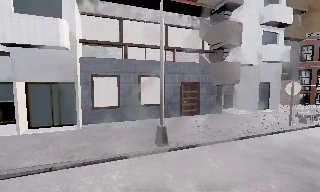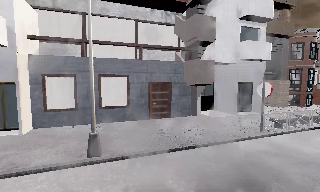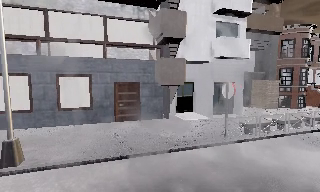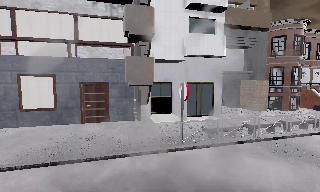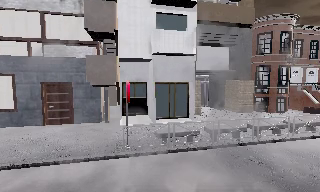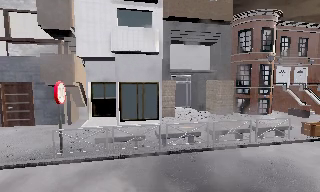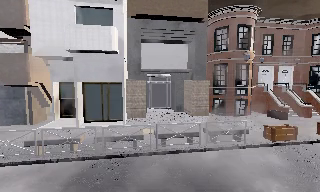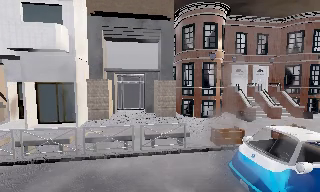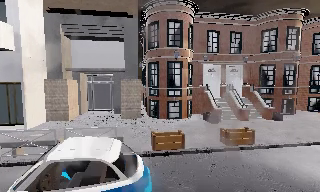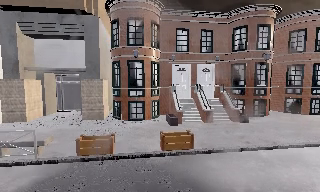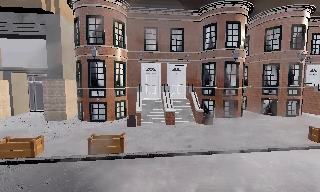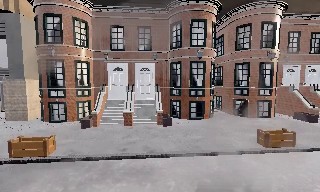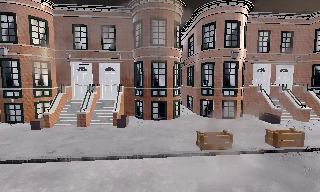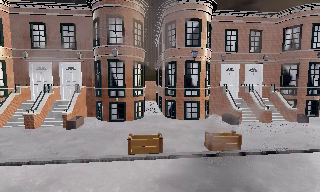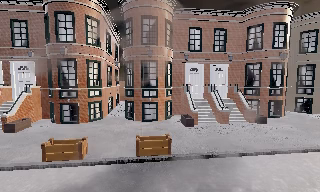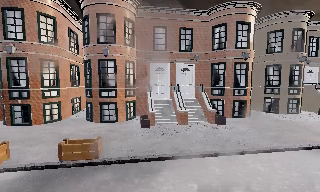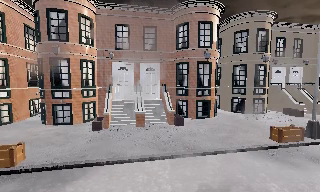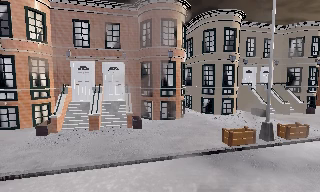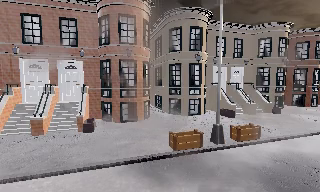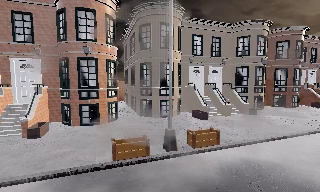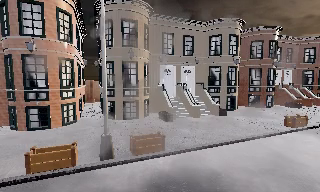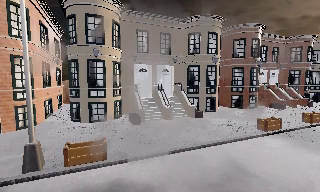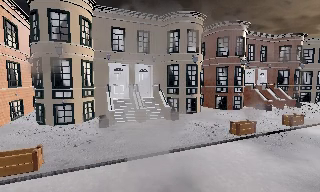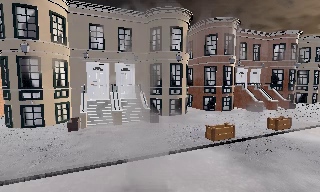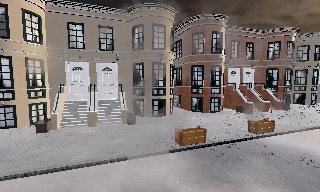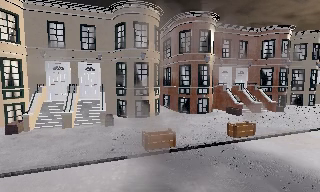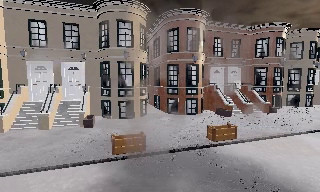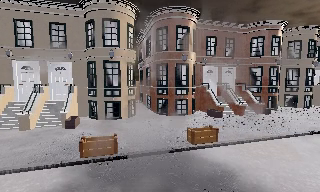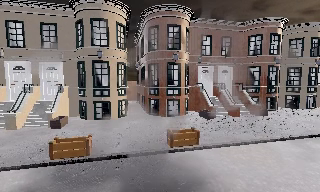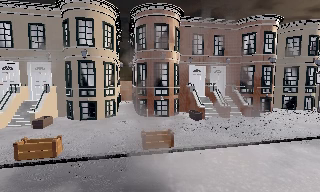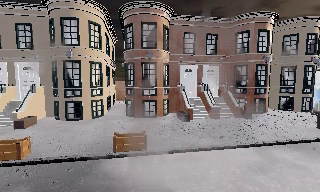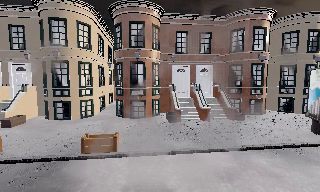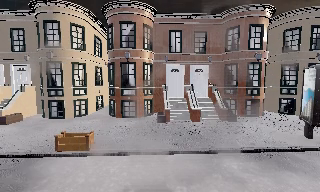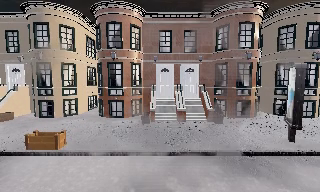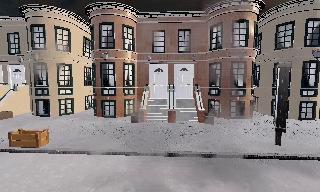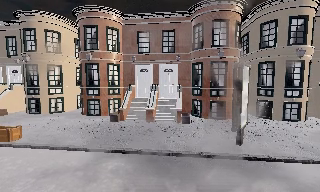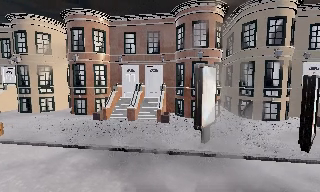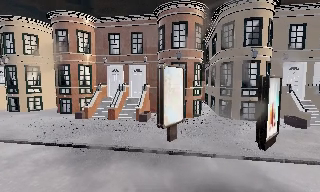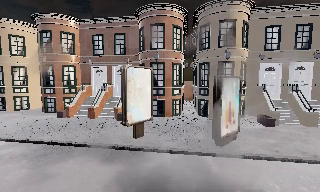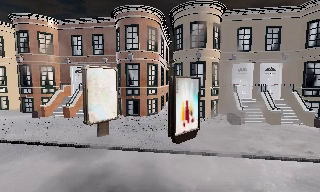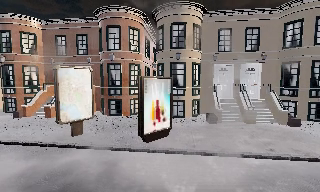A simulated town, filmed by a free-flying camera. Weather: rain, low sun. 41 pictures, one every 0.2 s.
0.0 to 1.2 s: The camera pans to its left, which is counterclockwise from overhead, by about 10 degrees. It travels to its right, about 13 m, so close, fixed things drift to the left.
1.2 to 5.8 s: The camera travels to its right, about 40 m, so close, fixed things drift to the left. It loses speed.
5.8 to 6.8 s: The camera pans to its left, which is counterclockwise from overhead, by about 15 degrees. It travels to its right, about 6 m.
6.8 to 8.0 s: The camera travels to its right, about 8 m, so close, fixed things drift to the left.
The film runs forward here.
